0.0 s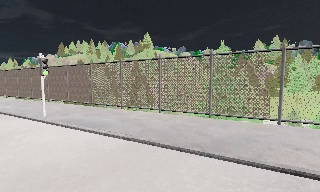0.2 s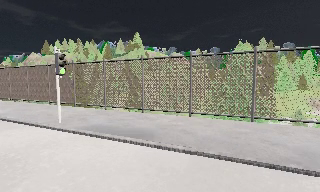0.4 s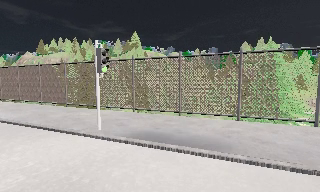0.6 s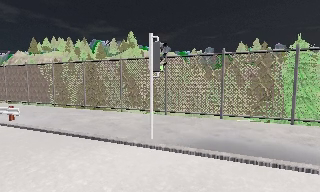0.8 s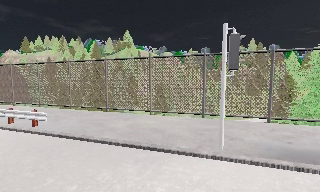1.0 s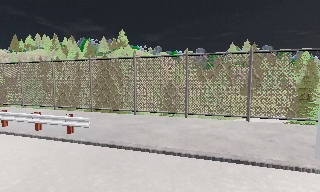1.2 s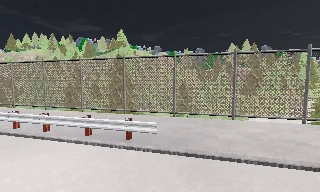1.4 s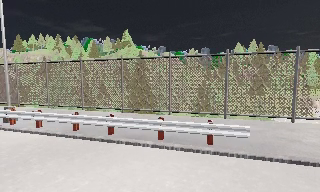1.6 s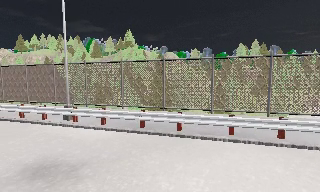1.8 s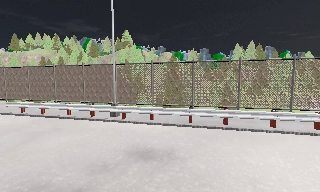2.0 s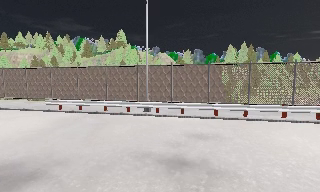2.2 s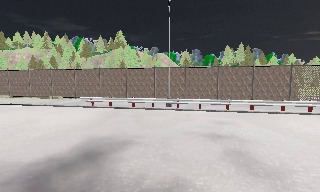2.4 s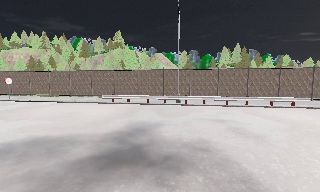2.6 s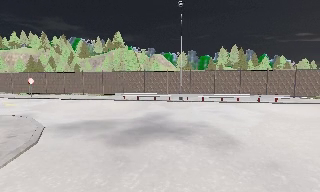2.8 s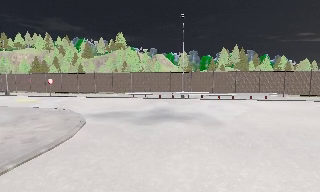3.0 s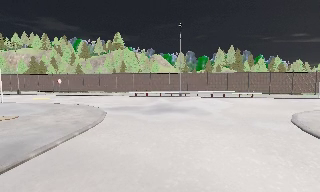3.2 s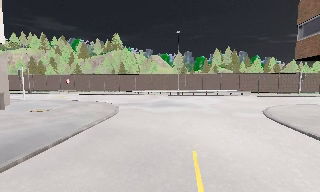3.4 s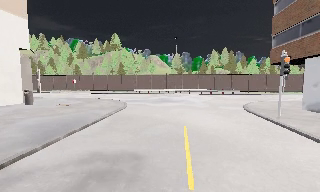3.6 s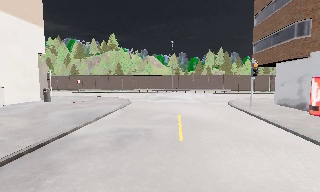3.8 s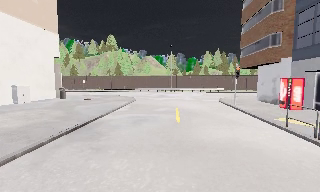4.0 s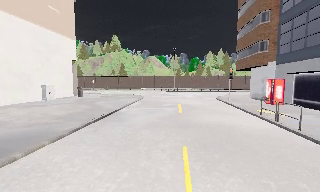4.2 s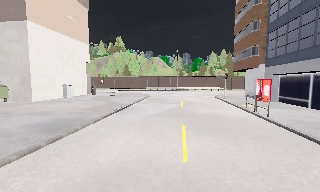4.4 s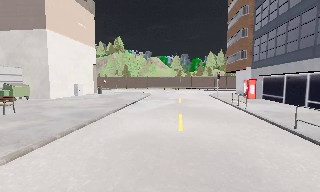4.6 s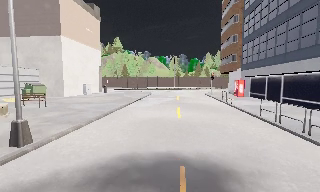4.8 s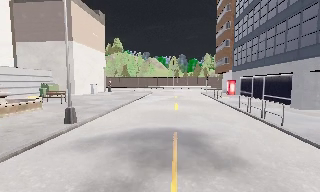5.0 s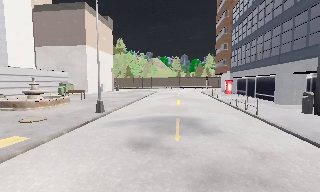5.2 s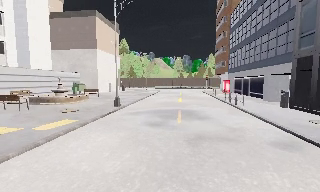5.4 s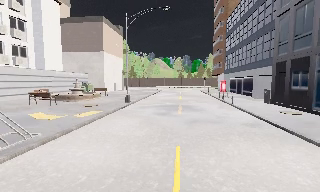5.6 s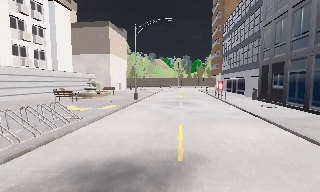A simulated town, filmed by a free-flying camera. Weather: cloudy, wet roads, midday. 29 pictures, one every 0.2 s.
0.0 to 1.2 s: The camera pans to its right, which is clockwise from overhead, by about 15 degrees. It travels to its left, about 14 m, so close, fixed things drift to the right.
1.2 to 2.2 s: The camera travels to its left, about 11 m, so close, fixed things drift to the right.
2.2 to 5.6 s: The camera travels backward, about 40 m, so what stands in front gets smaller.
The film runs forward here.
